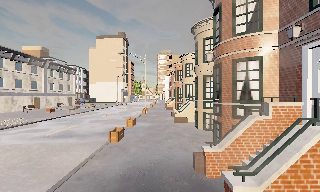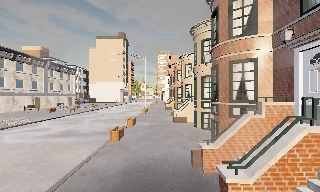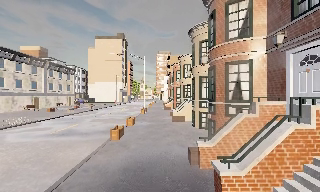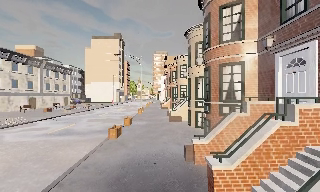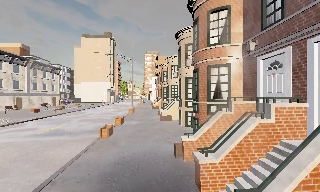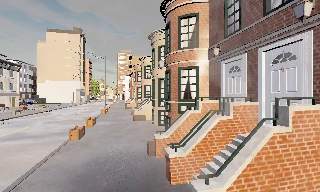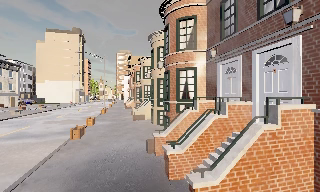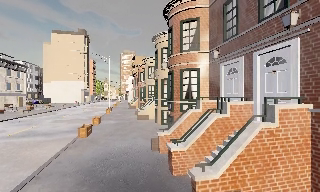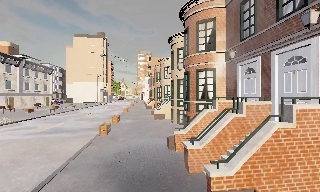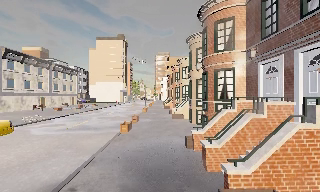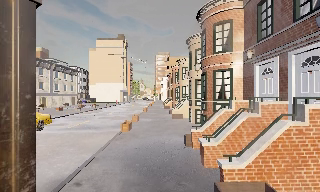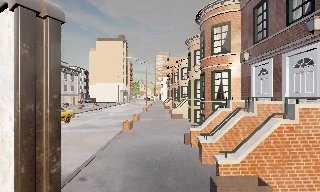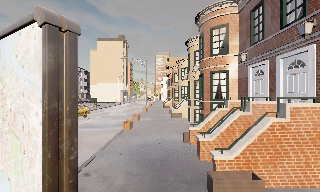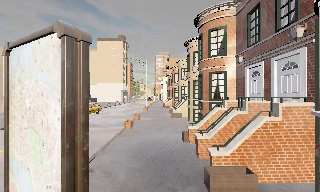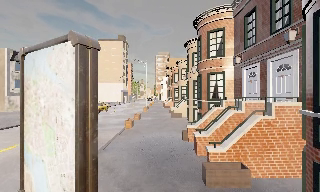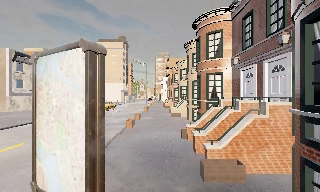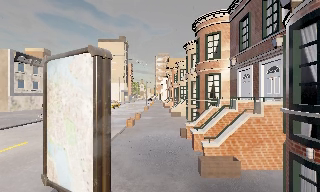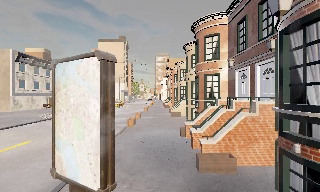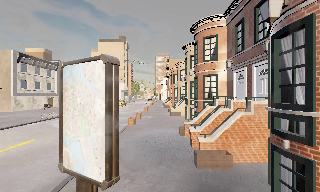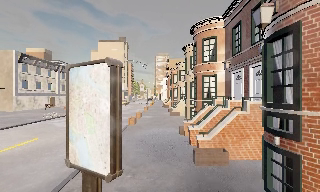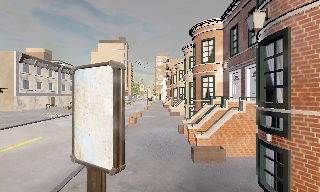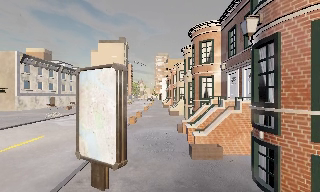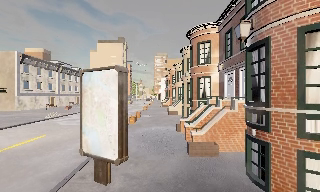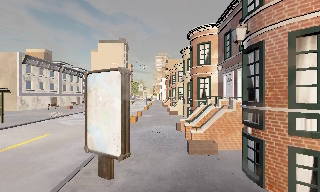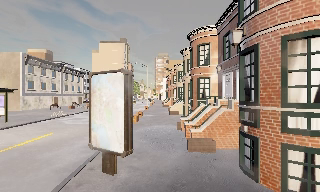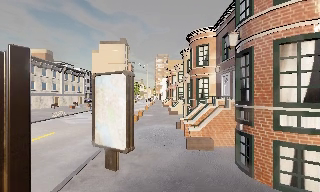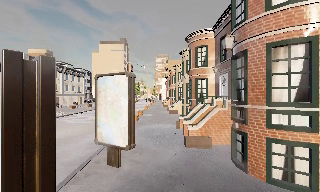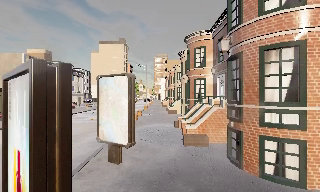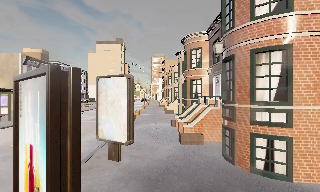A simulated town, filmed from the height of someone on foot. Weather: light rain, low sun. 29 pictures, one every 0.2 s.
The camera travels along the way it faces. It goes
backward.
0.0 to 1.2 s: The scene slides to the left, as the camera pans about 15 degrees to its right. It travels backward, about 1.5 m, so what stands in front gets smaller.
1.2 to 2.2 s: The camera swings to its left by about 15 degrees, and the scene slides to the right. It travels backward, about 1 m, so what stands in front gets smaller.
2.2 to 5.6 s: The camera travels backward, about 4 m, so what stands in front gets smaller.
The film runs backward here.
